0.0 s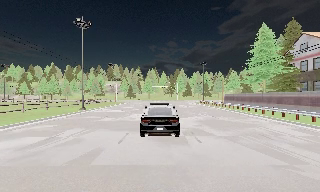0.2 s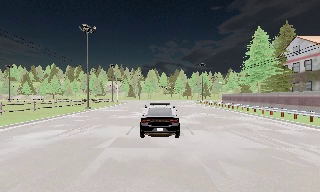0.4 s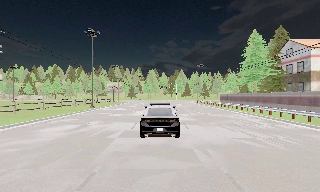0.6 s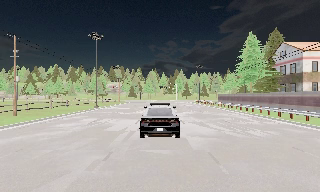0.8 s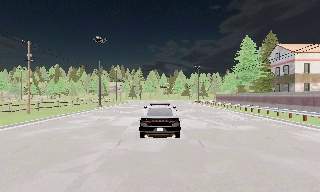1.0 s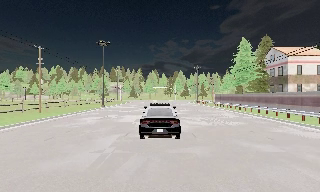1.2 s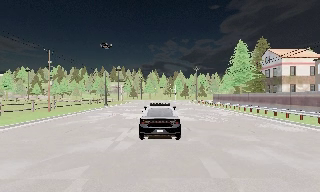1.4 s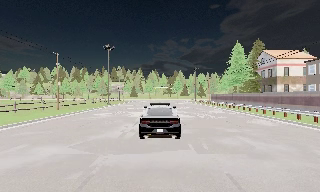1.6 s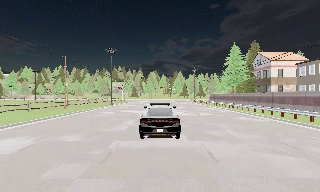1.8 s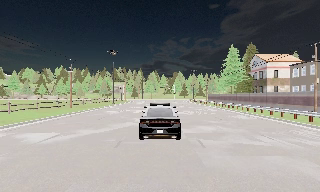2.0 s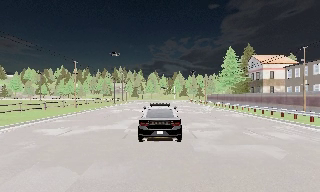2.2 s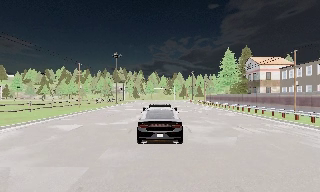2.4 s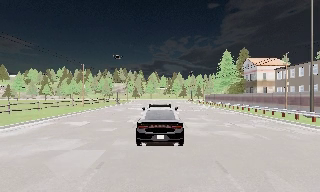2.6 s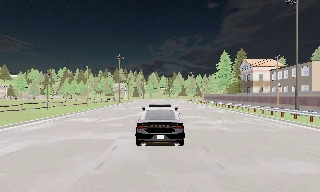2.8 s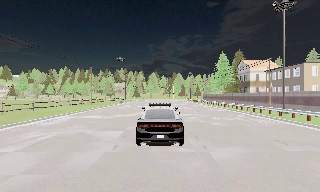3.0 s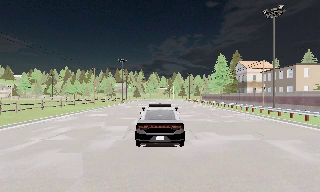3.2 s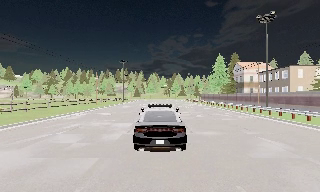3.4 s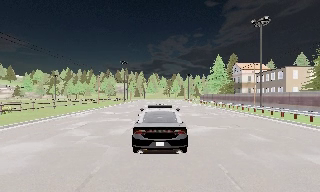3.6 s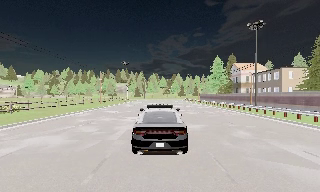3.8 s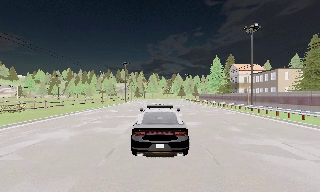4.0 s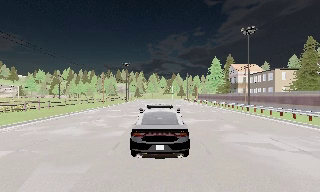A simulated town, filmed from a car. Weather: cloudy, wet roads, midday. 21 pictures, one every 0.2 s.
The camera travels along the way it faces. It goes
backward.
0.0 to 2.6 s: The camera travels backward, about 20 m, so what stands in front gets smaller.
2.6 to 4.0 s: The camera travels backward, about 8 m, so what stands in front gets smaller. It loses speed.
The film runs backward here.
